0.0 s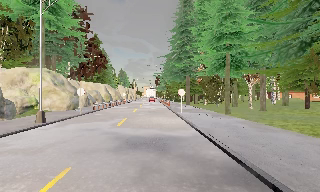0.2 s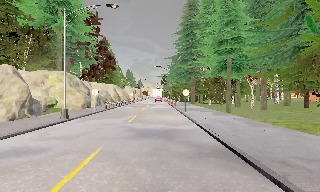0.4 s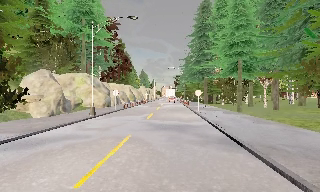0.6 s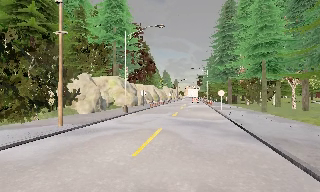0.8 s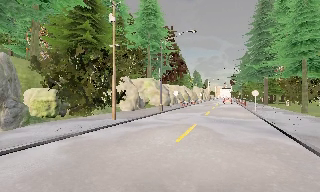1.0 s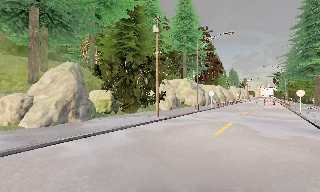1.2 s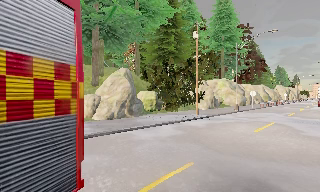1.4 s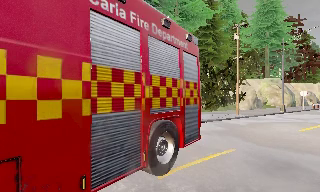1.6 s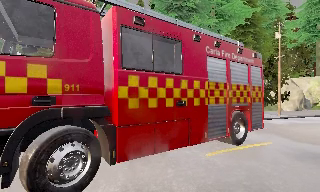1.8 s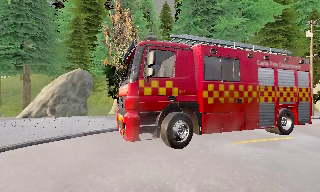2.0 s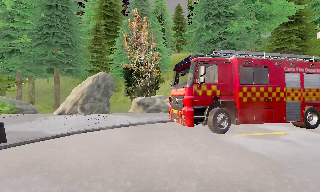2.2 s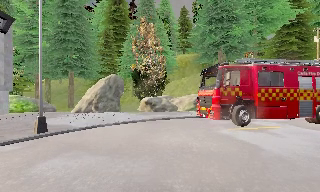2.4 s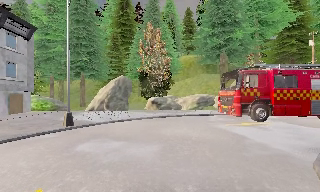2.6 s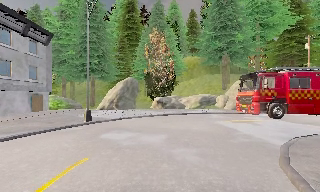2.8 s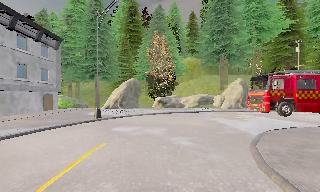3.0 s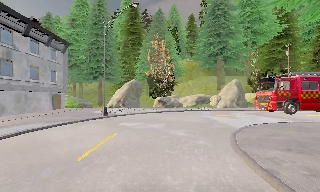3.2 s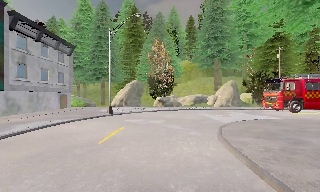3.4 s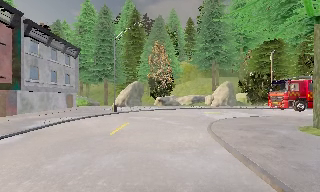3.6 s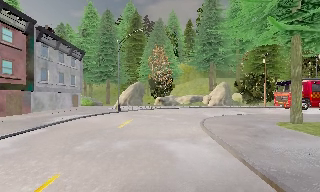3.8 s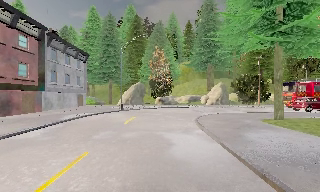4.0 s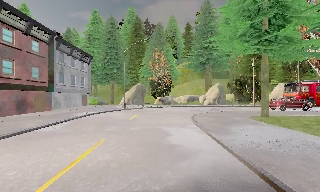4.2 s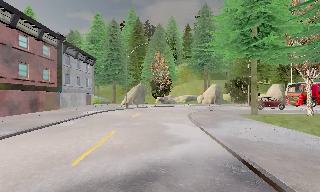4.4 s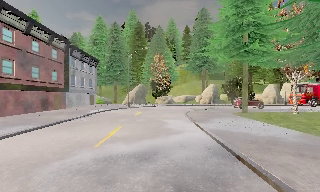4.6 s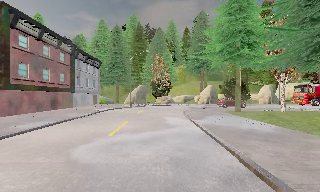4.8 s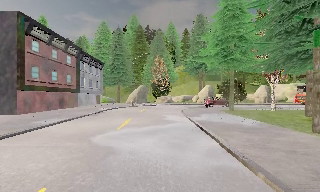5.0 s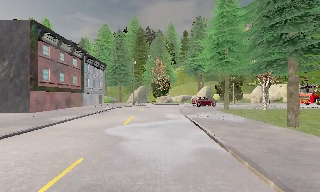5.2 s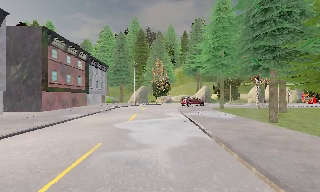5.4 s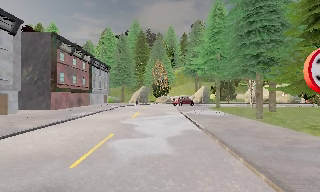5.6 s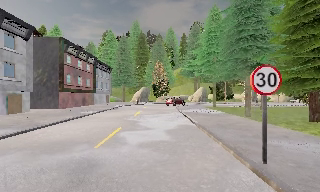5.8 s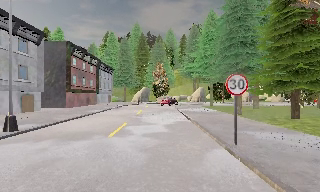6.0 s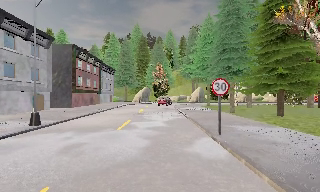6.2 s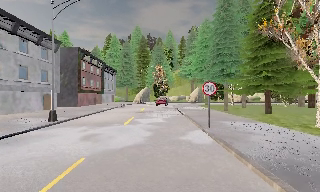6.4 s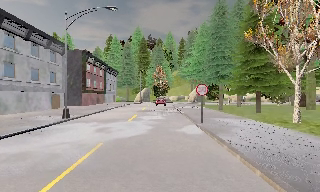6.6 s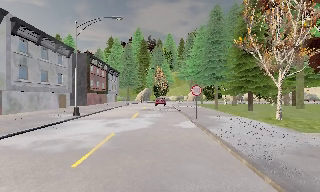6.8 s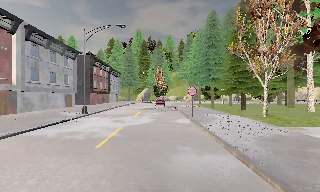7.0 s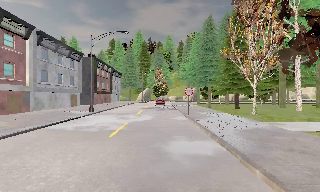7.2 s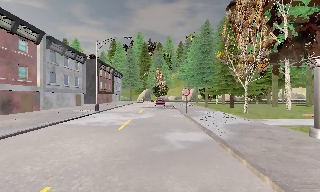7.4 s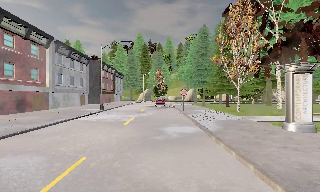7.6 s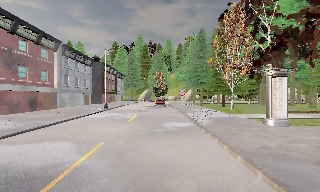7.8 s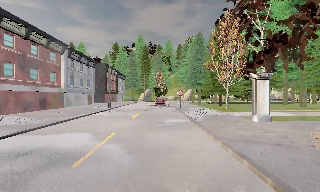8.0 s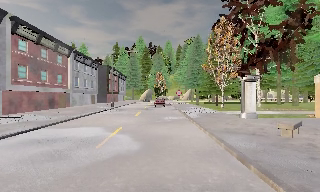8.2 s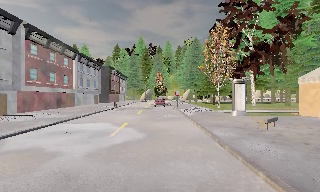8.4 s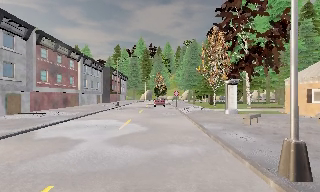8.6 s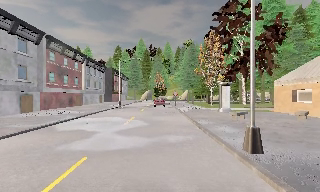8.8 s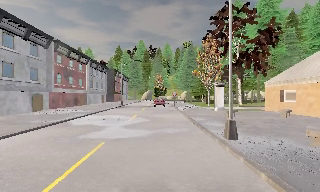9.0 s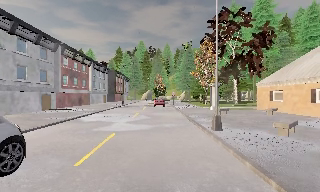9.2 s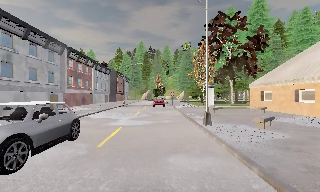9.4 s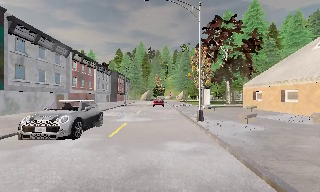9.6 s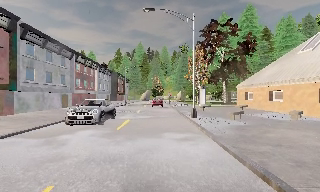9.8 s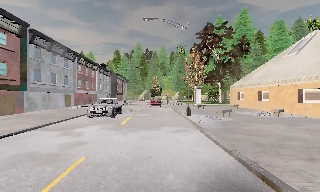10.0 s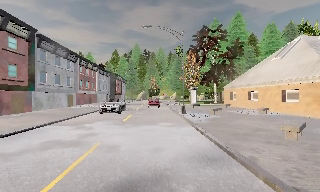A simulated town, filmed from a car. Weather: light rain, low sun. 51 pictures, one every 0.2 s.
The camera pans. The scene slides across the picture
to the right.
The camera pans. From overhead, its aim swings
counterclockwise.
0.0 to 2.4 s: The camera swings to its left by about 90 degrees, and the scene slides to the right. It travels backward, about 17 m.
2.4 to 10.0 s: The camera travels backward, about 50 m, so what stands in front gets smaller.
The film runs backward here.
